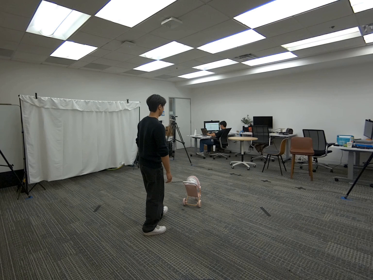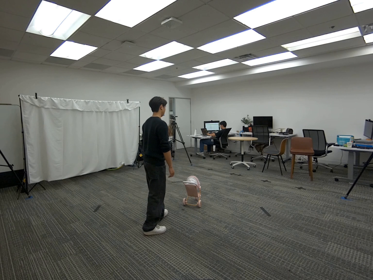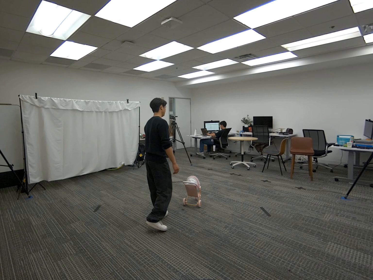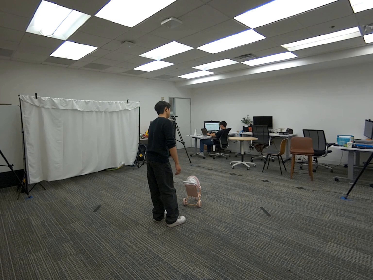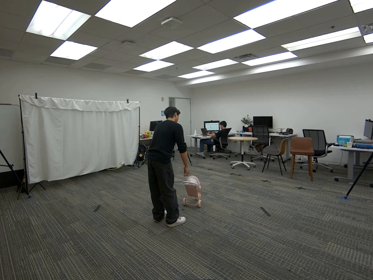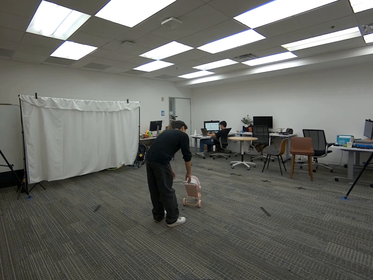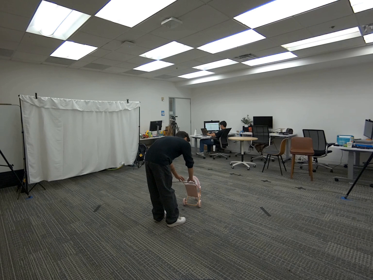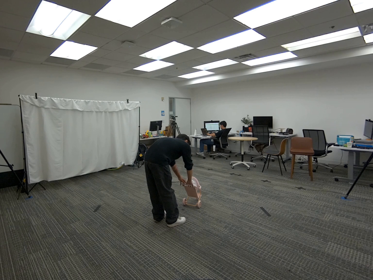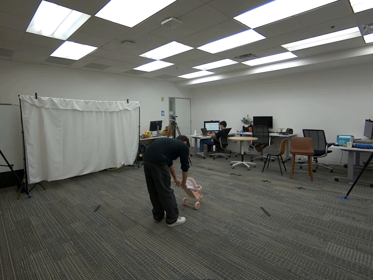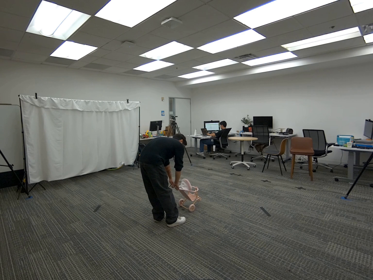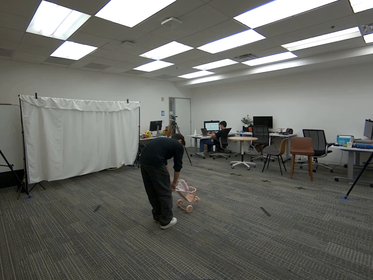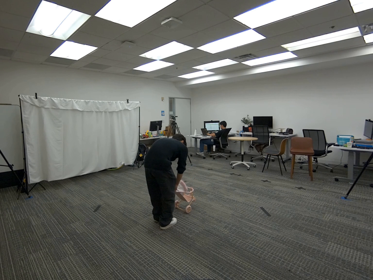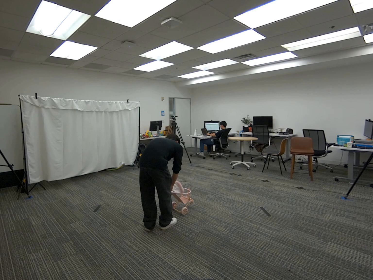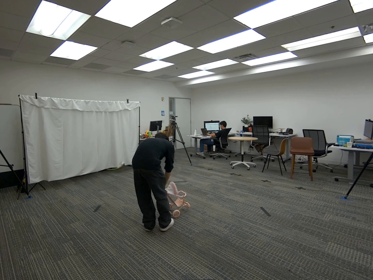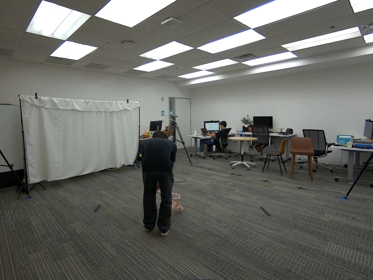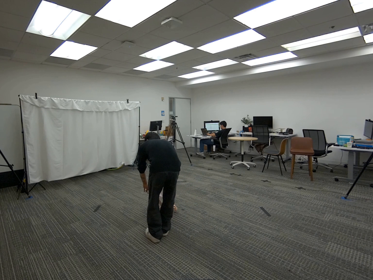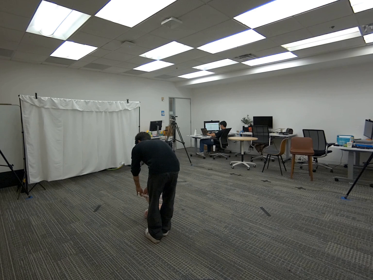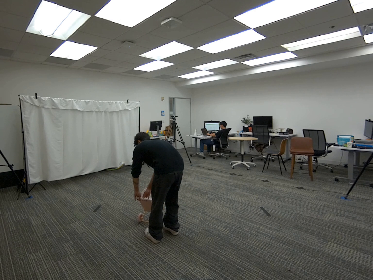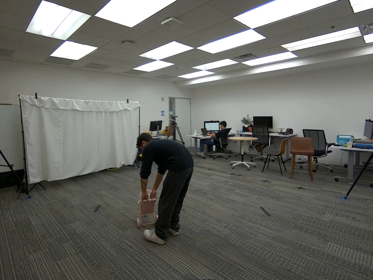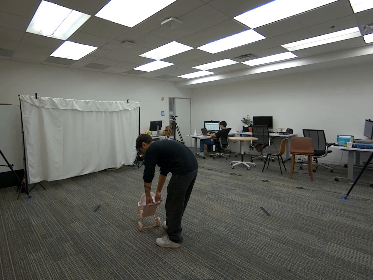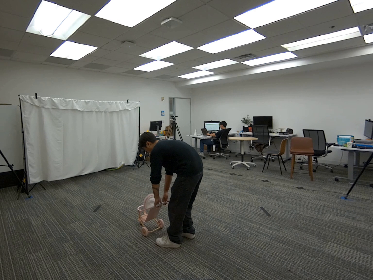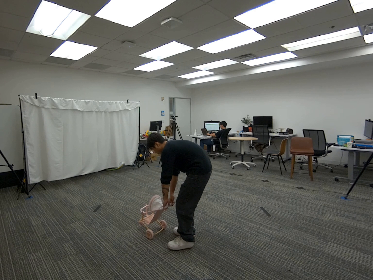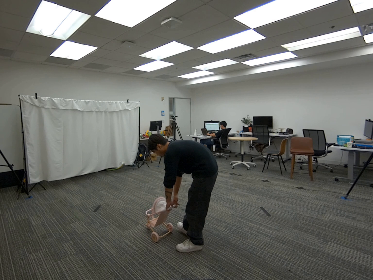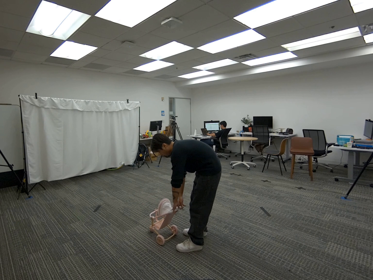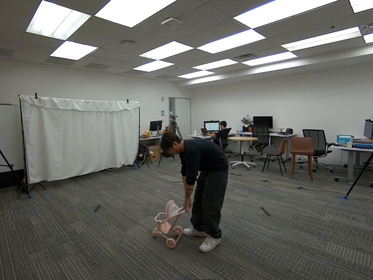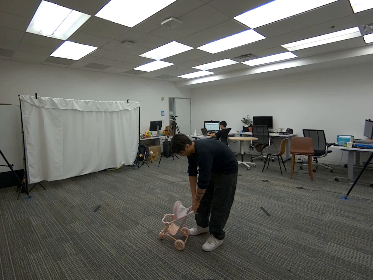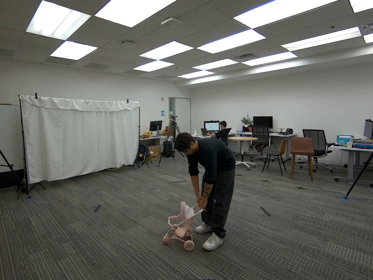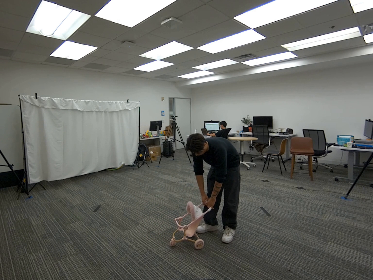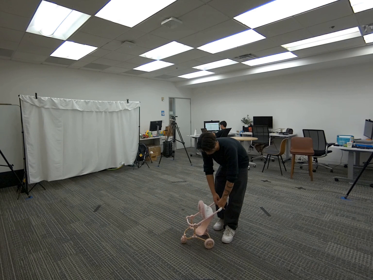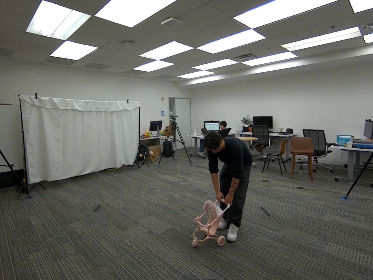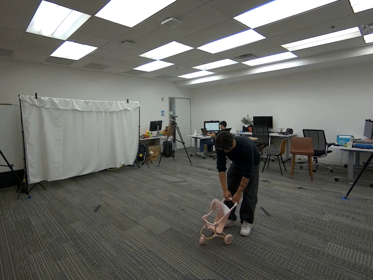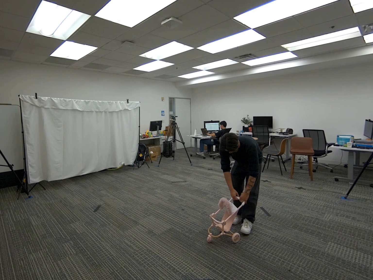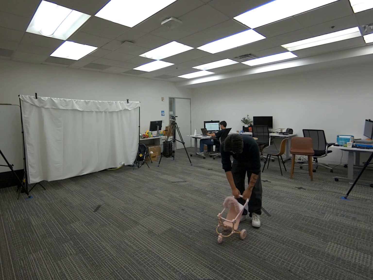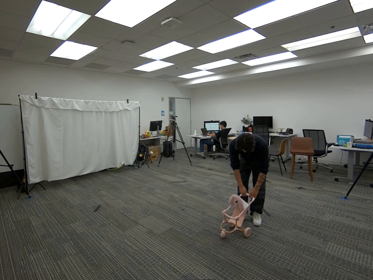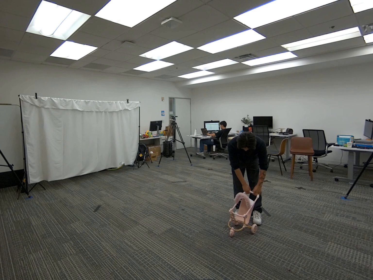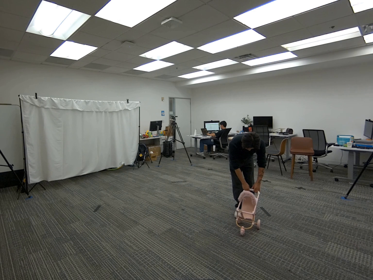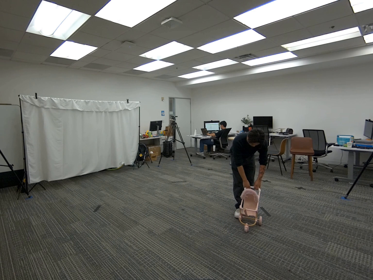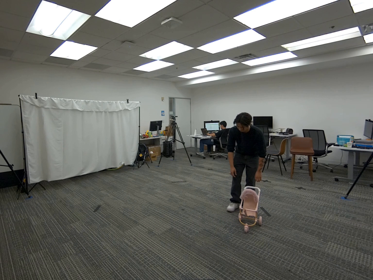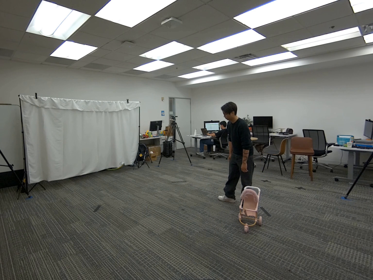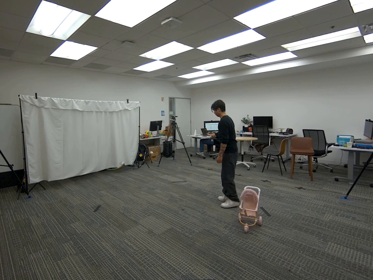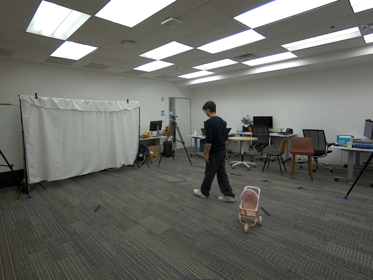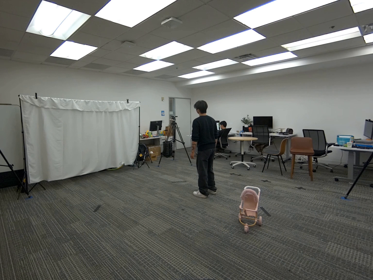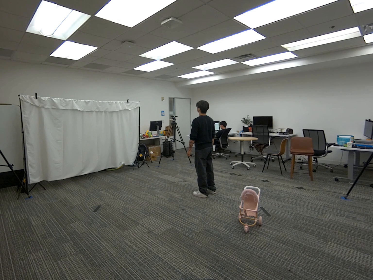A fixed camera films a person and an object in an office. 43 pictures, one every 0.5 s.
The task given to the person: Walk over to the toy stroller and use both hands to pull the stroller around the bounding area.
